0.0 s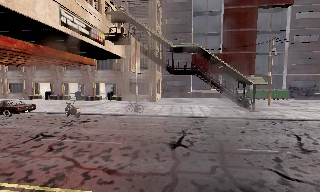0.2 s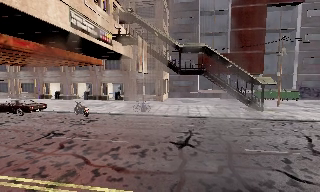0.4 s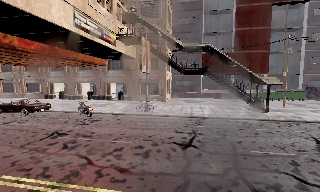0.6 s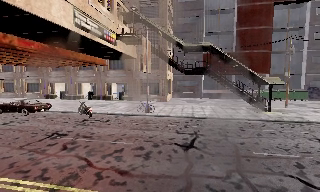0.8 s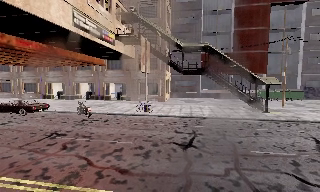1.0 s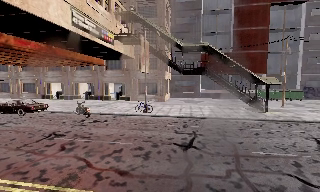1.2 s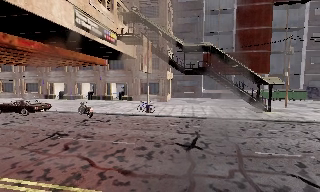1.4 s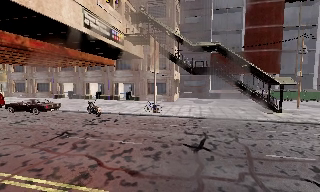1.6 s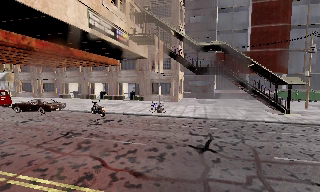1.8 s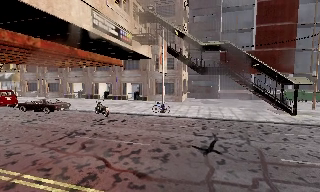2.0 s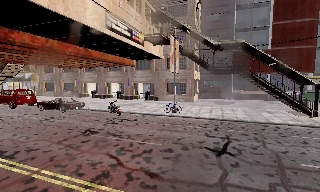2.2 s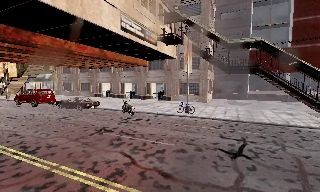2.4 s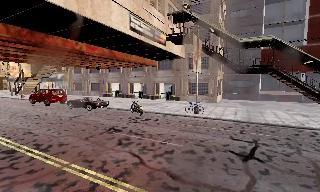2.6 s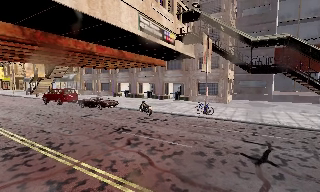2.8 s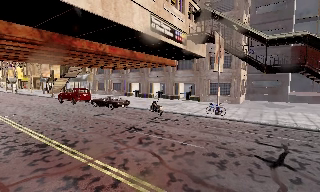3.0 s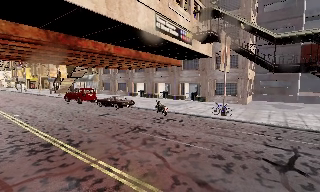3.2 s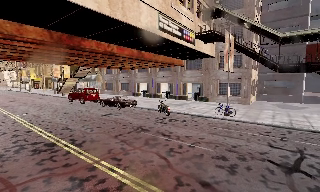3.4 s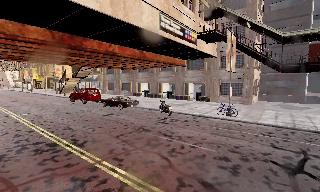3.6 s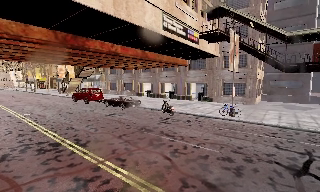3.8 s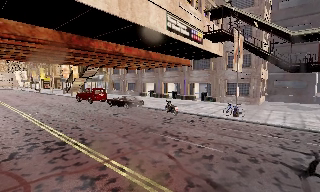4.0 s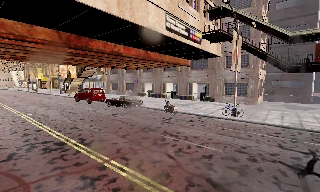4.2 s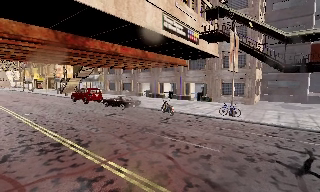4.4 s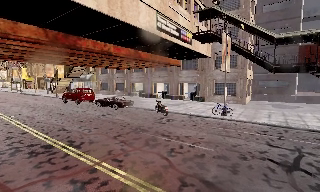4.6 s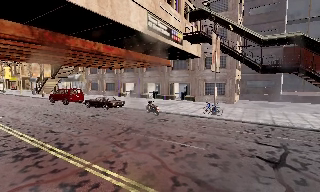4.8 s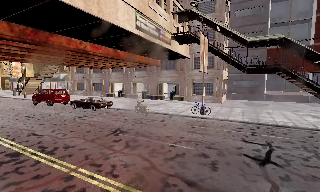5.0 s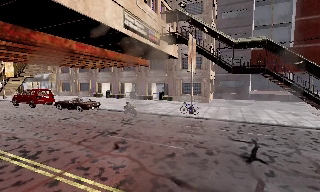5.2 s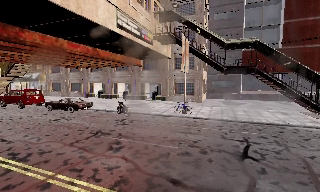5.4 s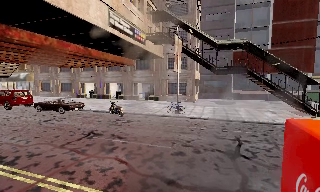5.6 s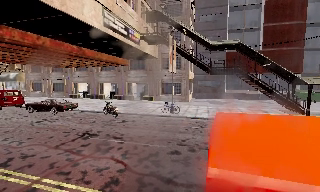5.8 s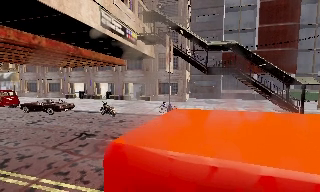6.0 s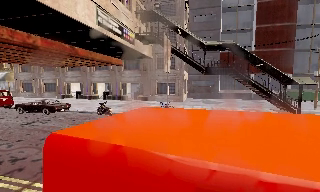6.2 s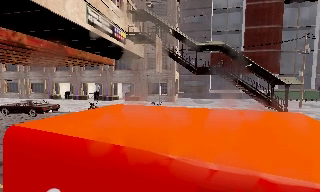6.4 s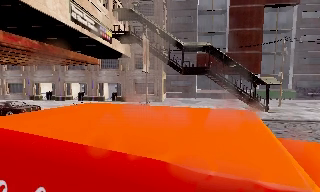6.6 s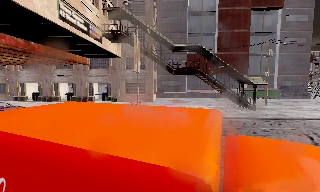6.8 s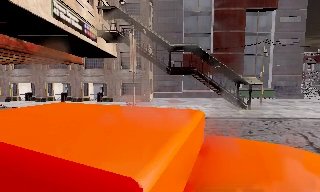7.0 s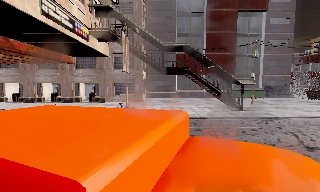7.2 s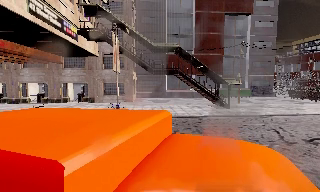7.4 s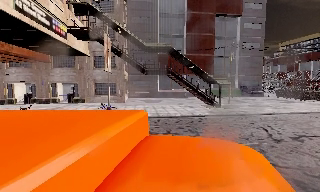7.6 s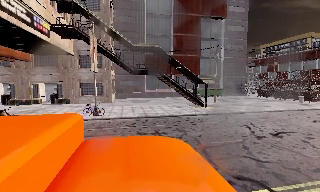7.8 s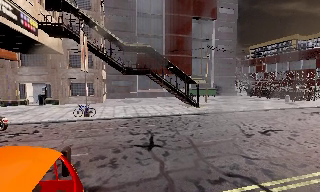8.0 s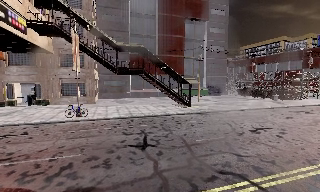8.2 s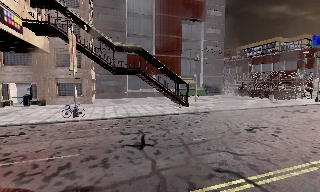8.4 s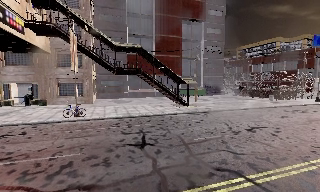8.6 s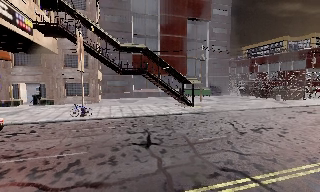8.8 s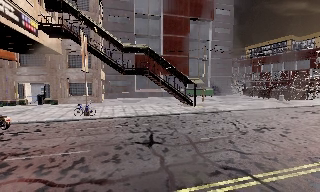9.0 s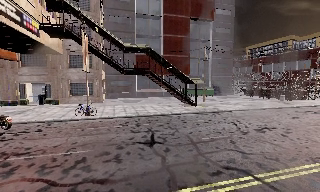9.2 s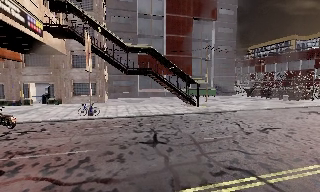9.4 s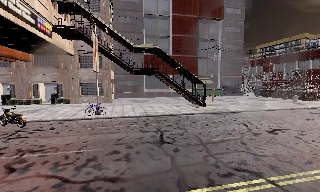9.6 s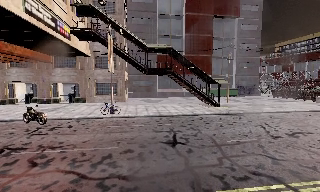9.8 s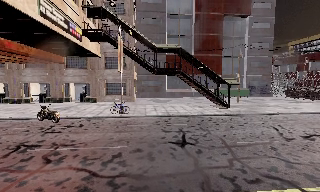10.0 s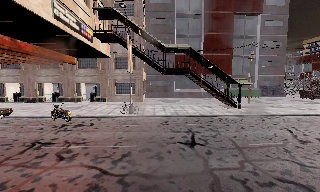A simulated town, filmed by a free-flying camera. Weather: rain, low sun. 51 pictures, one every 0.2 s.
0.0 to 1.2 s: The camera shifts only a little, or ends up much as it began.
1.2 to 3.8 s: The scene slides to the right, as the camera pans about 30 degrees to its left. It travels forward, about 0.5 m, so what stands in front looms larger.
3.8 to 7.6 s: The scene slides to the left, as the camera pans about 50 degrees to its right. It travels to its left, about 0.5 m.
7.6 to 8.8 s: The camera shifts only a little, or ends up much as it began.
8.8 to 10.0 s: The scene slides to the right, as the camera pans about 15 degrees to its left.
The film runs backward here.
